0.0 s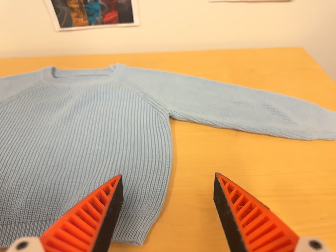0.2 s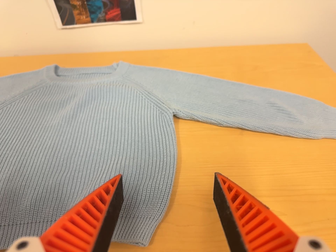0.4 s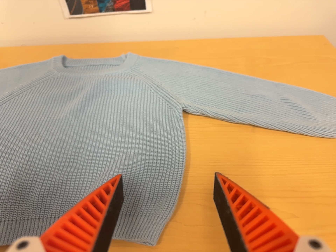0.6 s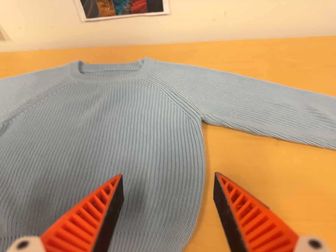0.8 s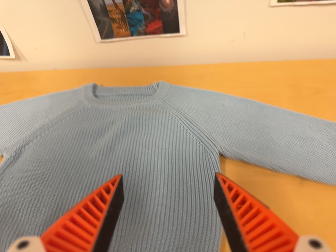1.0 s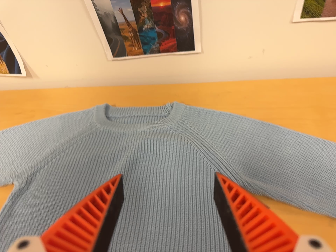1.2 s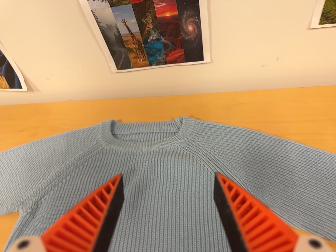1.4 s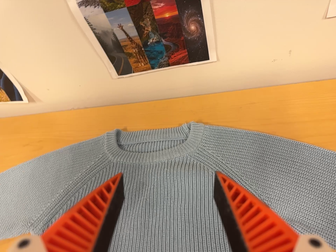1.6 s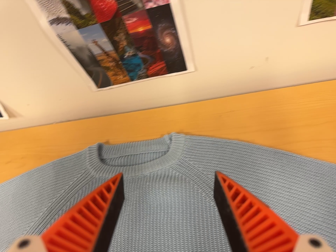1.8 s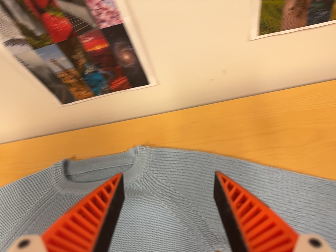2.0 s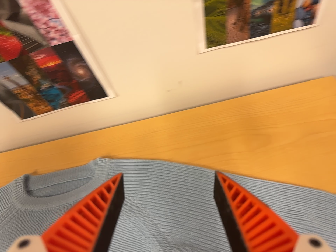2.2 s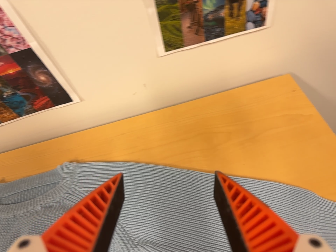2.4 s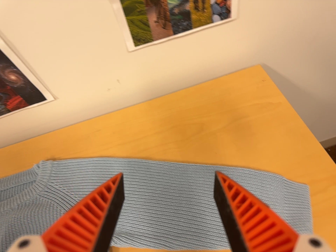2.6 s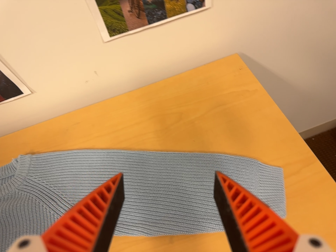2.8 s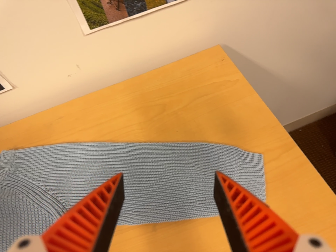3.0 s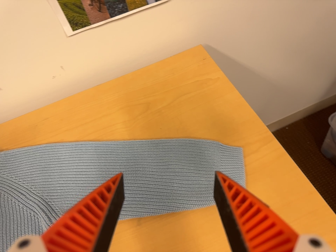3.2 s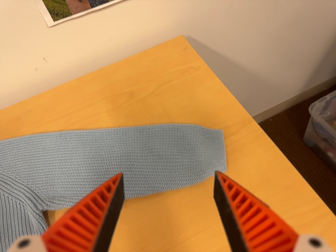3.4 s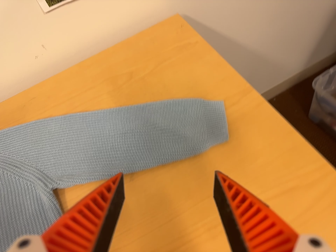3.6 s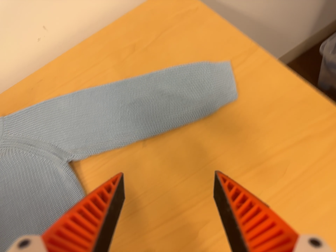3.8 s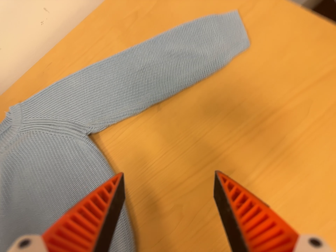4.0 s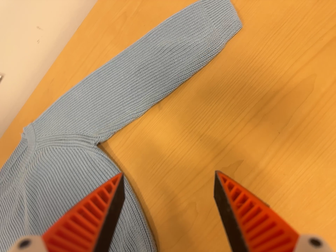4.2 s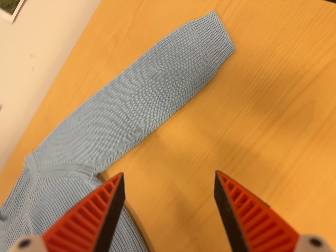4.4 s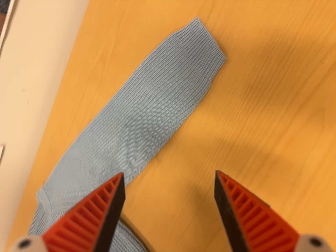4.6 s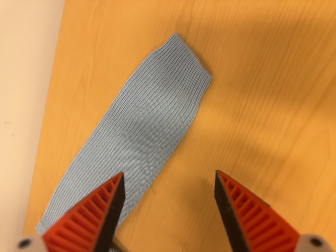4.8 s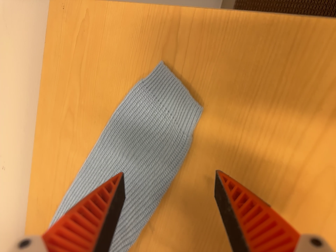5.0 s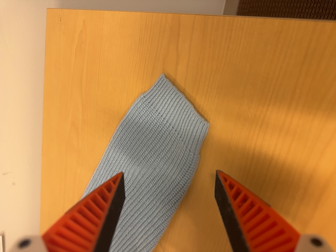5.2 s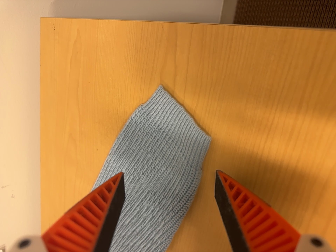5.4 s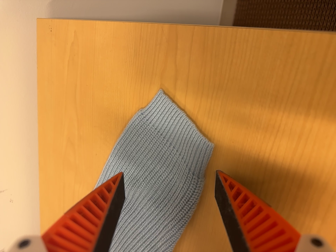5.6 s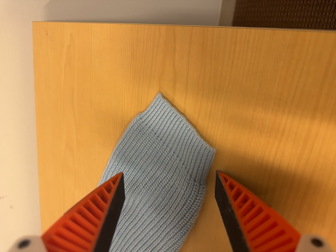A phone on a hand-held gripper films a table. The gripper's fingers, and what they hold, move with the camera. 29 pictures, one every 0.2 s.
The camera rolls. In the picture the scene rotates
counterclockwise.
0.0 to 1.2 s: The scene slides to the right, as the camera pans about 10 degrees to its left. It travels toward the top of its view and forward, about 24 cm, so close, fixed things drift downward.
1.2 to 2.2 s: The camera travels to its right and toward the top of its view, about 20 cm, so close, fixed things drift to the left. It rolls about its line of sight by about 15 degrees, and the scene rotates counterclockwise.
2.2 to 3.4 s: The camera travels to its right and toward the bottom of its view, about 16 cm, so close, fixed things drift to the left. It rolls about its line of sight by about 15 degrees, and the scene rotates counterclockwise.
3.4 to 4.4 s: The camera pans to its left by about 15 degrees. It travels to its right and forward, about 9 cm. Its aim tips toward the bottom of its view by about 10 degrees, and the scene shifts upward. It rolls about its line of sight by about 35 degrees, and the scene rotates counterclockwise.
4.4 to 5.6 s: The camera travels toward the top of its view and forward, about 16 cm, so close, fixed things drift downward. It rolls about its line of sight by about 15 degrees, and the scene rotates counterclockwise.
The film runs forward here.
